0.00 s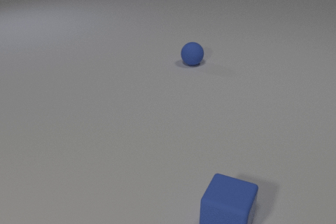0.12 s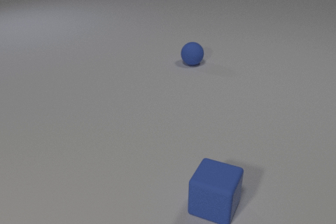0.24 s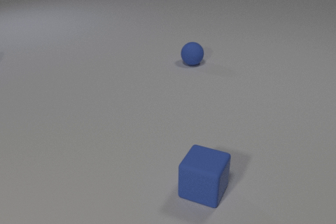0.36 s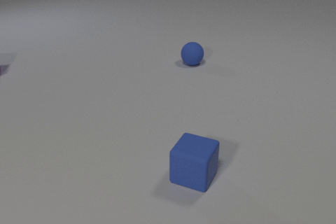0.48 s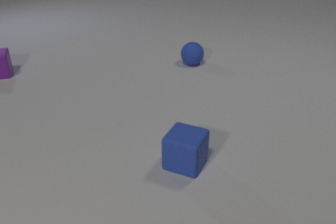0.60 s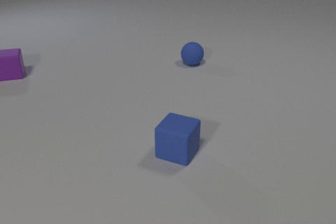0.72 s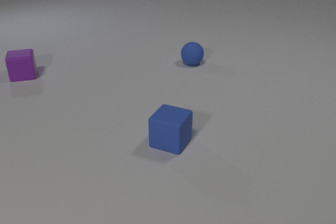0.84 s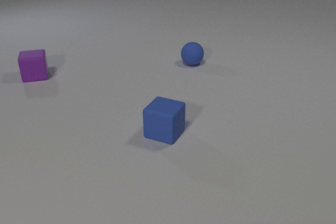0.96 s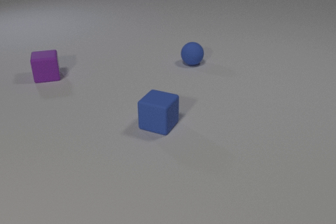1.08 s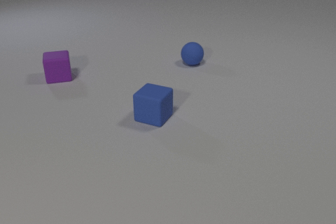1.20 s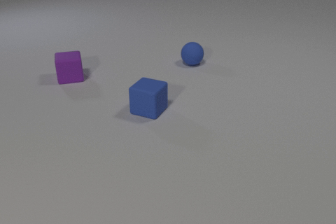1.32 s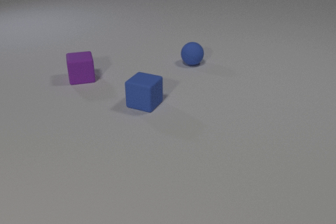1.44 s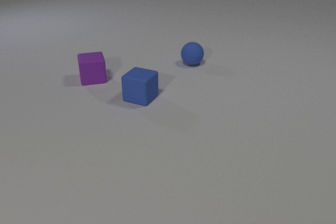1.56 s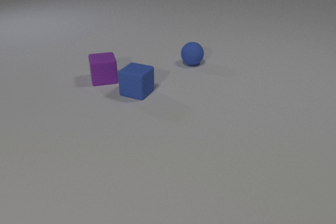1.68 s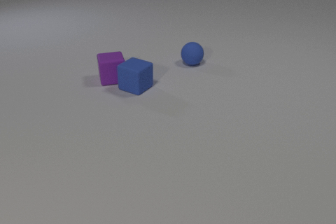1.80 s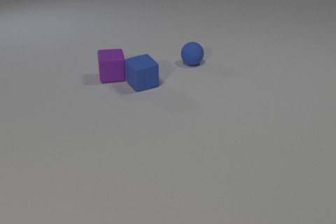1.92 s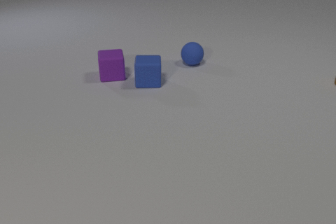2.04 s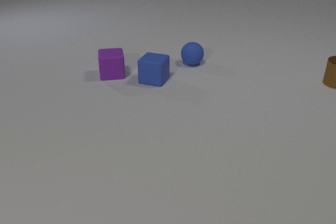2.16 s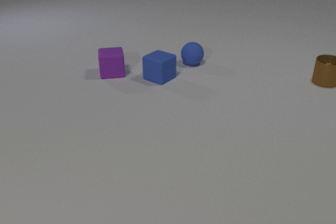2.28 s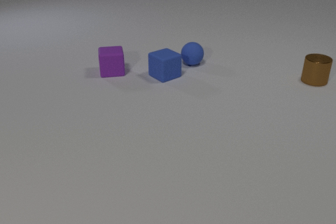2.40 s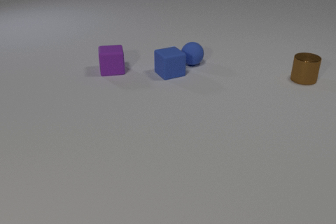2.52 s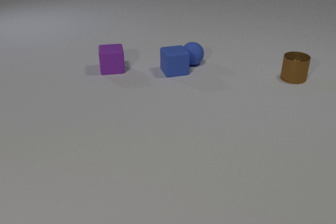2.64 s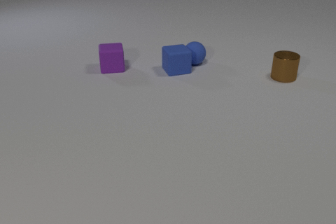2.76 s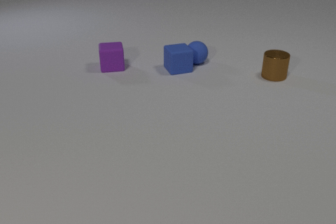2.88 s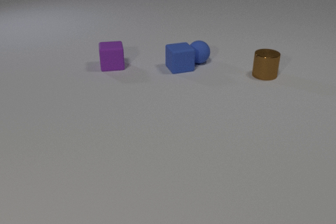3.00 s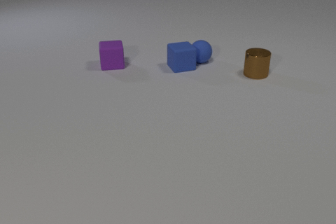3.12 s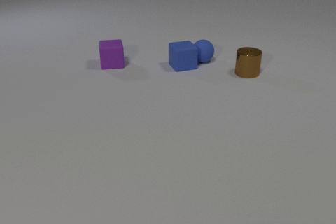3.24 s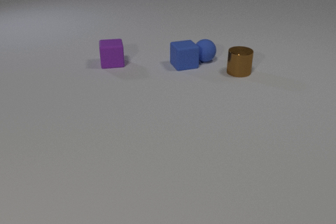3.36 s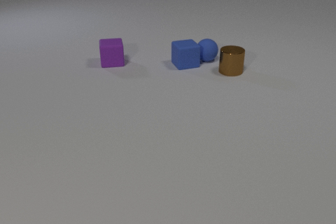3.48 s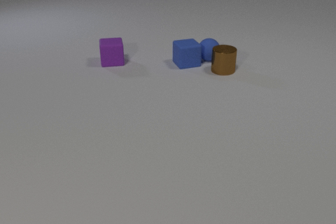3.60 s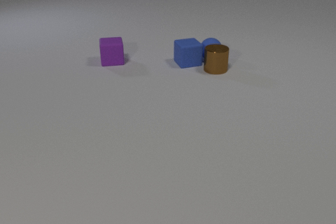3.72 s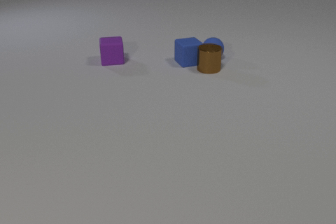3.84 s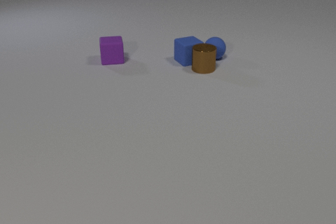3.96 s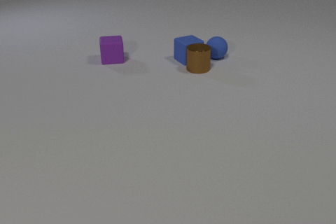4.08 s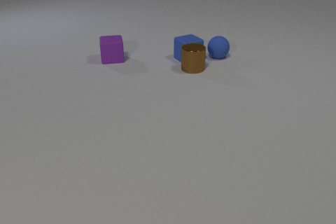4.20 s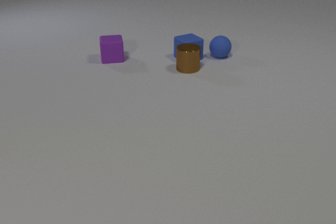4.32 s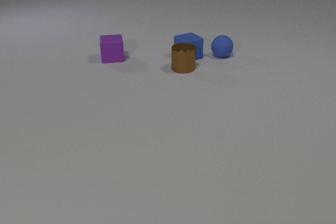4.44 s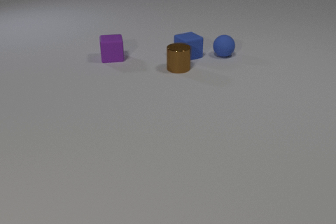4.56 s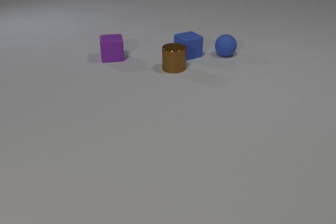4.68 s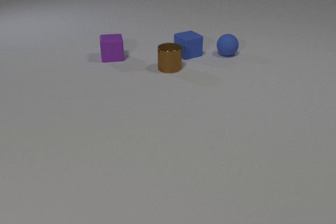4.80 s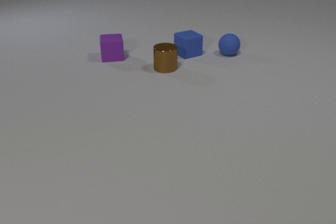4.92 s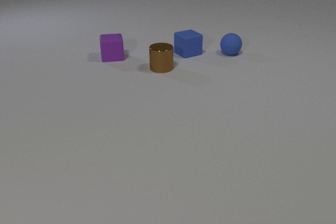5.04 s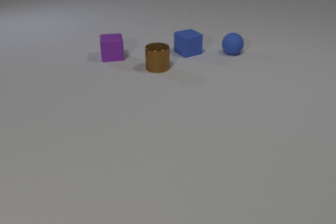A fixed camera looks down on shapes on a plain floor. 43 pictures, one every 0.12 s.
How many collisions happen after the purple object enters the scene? 3.
How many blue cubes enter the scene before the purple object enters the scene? 0.
What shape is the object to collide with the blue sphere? cube.
0.00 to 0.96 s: The purple rubber cube comes in at the left edge, slides to the right and toward the camera. The blue rubber cube slides away from the camera and to the left.
0.96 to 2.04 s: The purple rubber cube slides to the right. The blue rubber cube slides away from the camera, spins so that its near face slides to the left, clockwise seen from above. The brown metal cylinder comes in at the right edge, slides to the left. The purple rubber cube and the blue rubber cube collide.
2.04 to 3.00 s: The purple rubber cube slides away from the camera. The blue rubber cube slides away from the camera and to the right, spins so that its near face slides to the left, clockwise seen from above. The blue rubber sphere rolls to the right and away from the camera. The brown metal cylinder slides to the left. The blue rubber cube and the blue rubber sphere collide.
3.00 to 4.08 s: The purple rubber cube slides away from the camera. The blue rubber cube slides away from the camera. The blue rubber sphere rolls to the right and away from the camera. The brown metal cylinder slides to the left. The blue rubber cube and the brown metal cylinder collide.
4.08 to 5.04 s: The purple rubber cube slides away from the camera. The blue rubber cube slides away from the camera. The blue rubber sphere rolls to the right and away from the camera. The brown metal cylinder slides to the left.
